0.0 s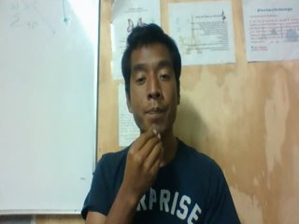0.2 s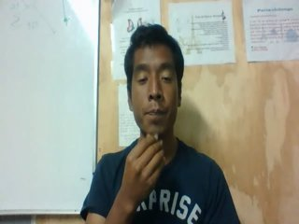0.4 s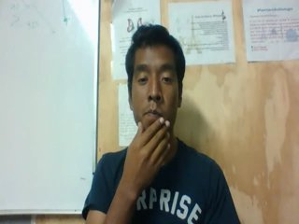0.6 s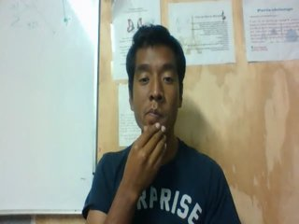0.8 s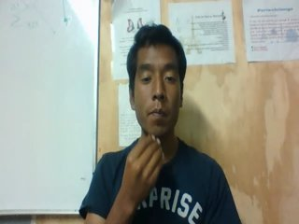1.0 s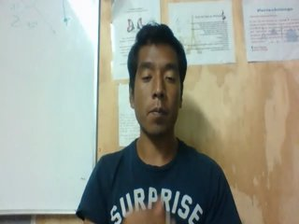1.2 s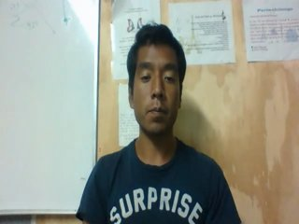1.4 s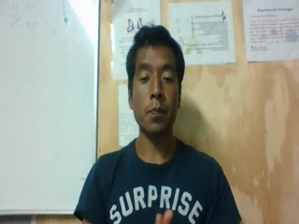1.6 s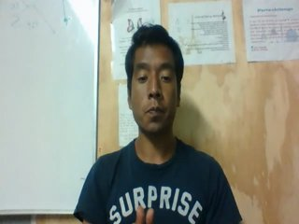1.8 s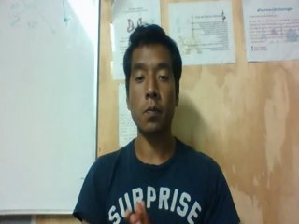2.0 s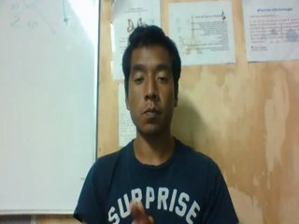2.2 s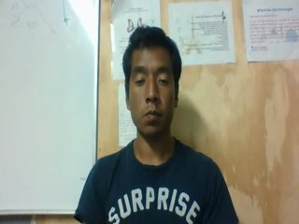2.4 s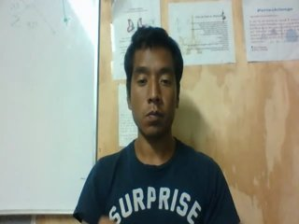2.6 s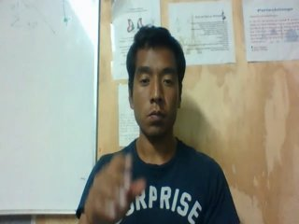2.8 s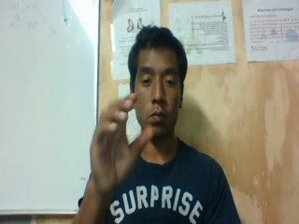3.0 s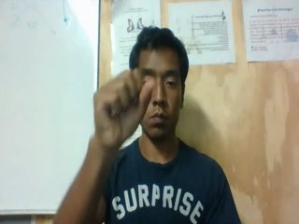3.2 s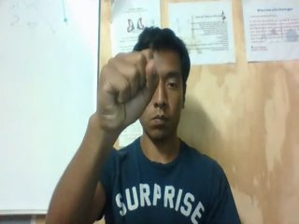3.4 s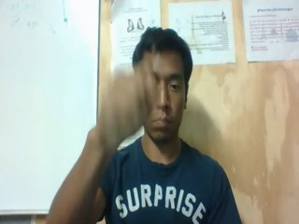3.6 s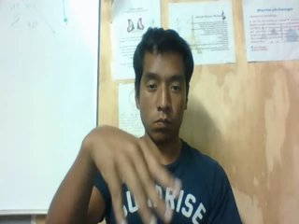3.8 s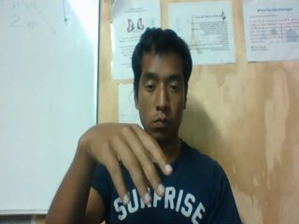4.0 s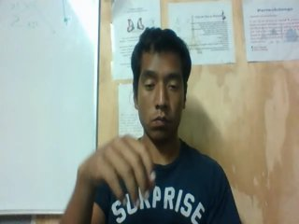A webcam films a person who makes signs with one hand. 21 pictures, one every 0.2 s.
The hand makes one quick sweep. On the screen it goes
downward.
0.0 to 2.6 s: Non-gesture.
2.7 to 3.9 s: On the screen the hand sweeps downward. The name of the sign: Throw down.
